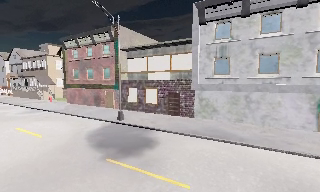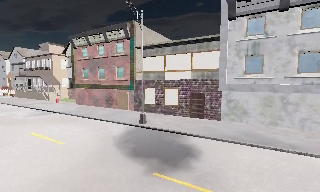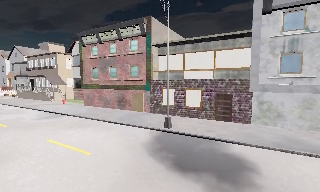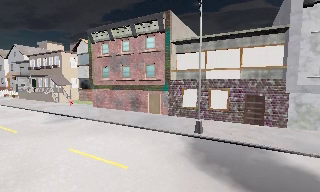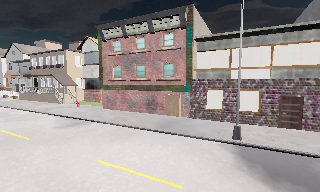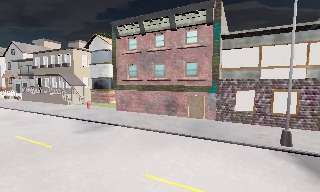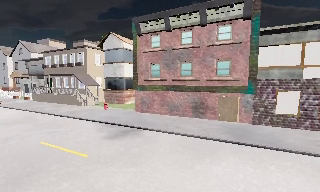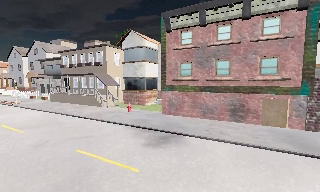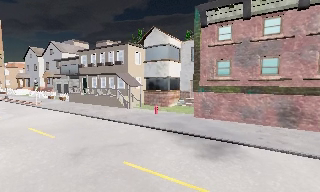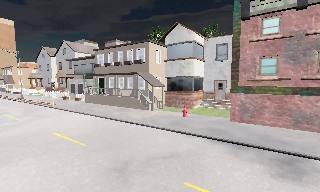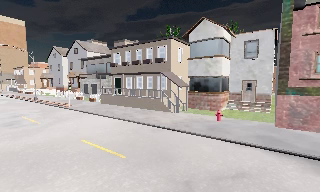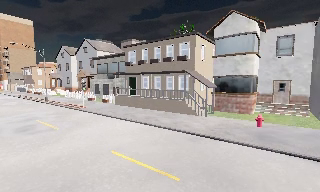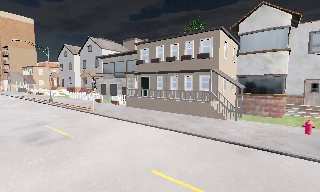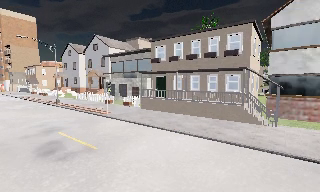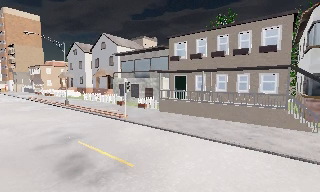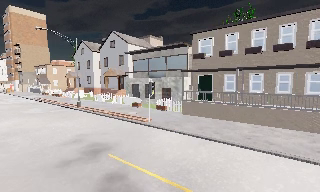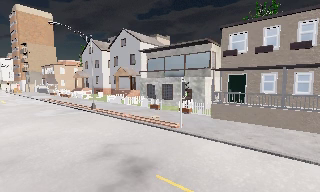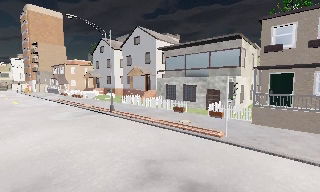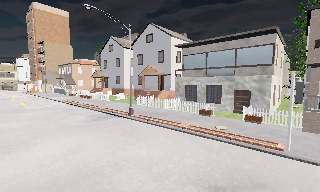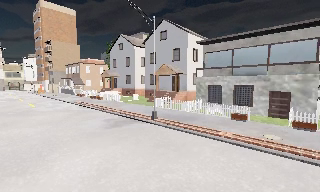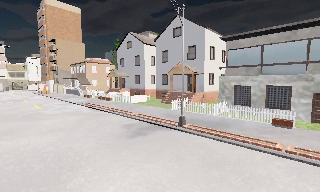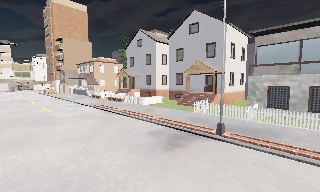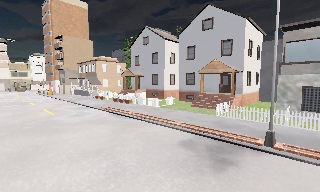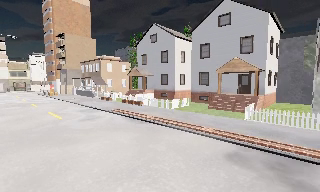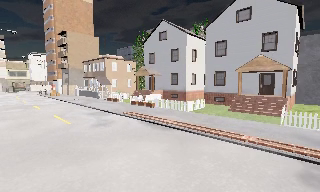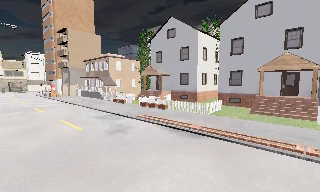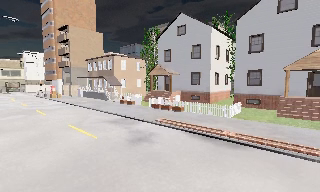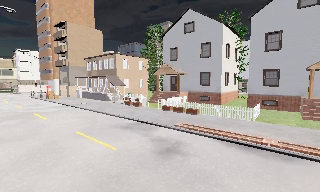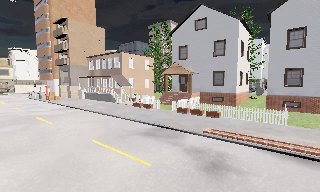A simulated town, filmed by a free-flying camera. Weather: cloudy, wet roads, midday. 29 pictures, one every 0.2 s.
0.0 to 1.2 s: The camera travels to its left and forward, about 13 m, so close, fixed things drift to the right.
1.2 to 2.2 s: The camera pans to its left, which is counterclockwise from overhead, by about 10 degrees. It travels to its left and forward, about 11 m, so close, fixed things drift to the right.
2.2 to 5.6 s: The camera travels to its left and forward, about 40 m, so close, fixed things drift to the right.
The film runs backward here.
